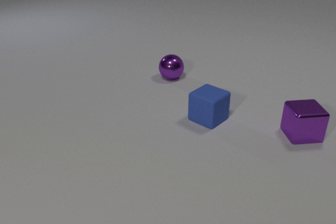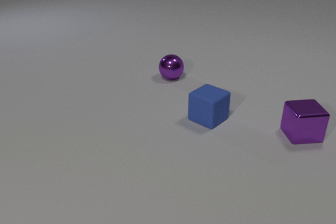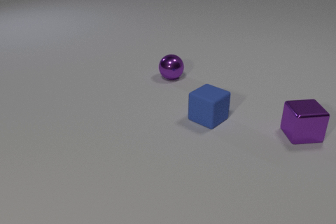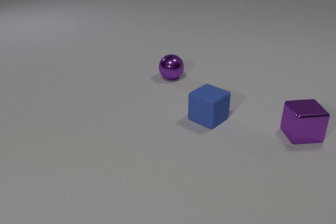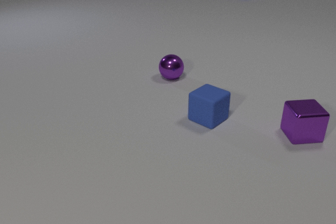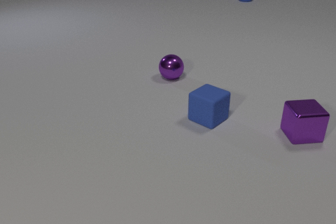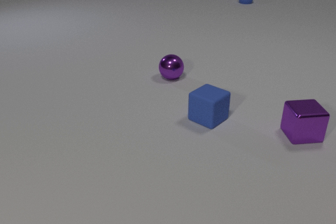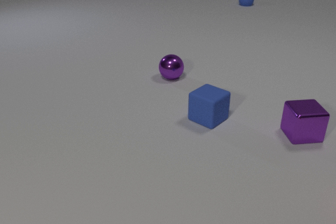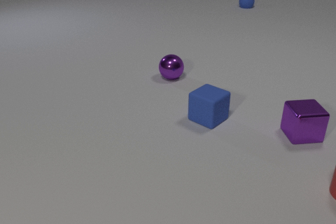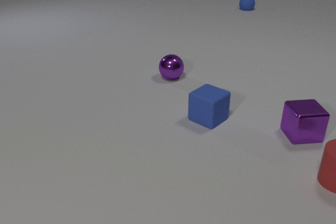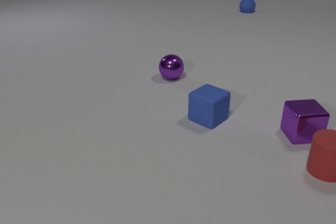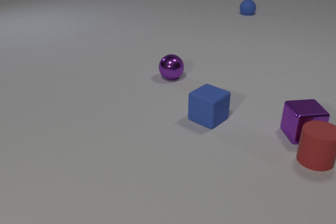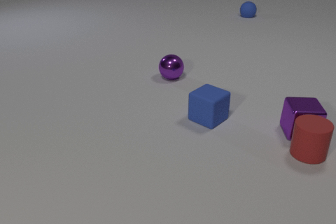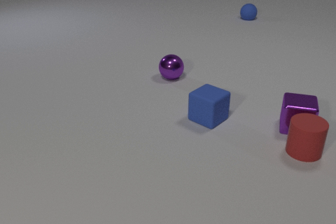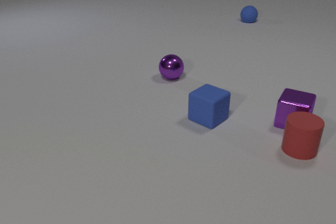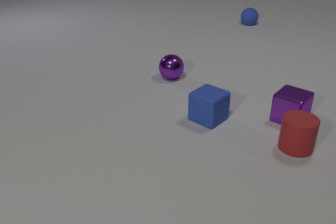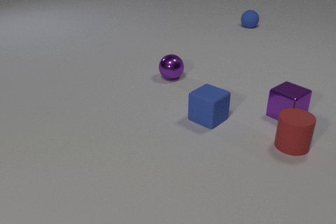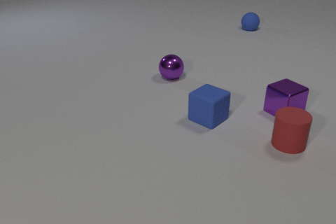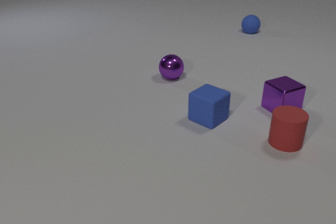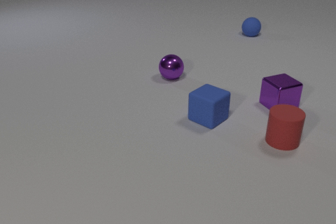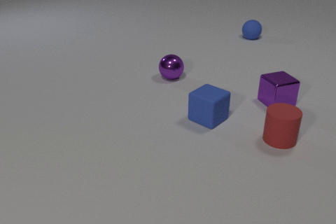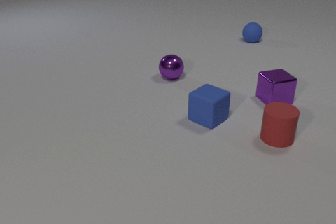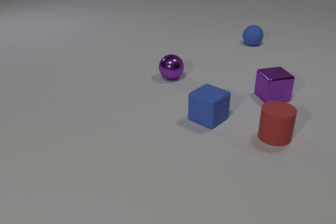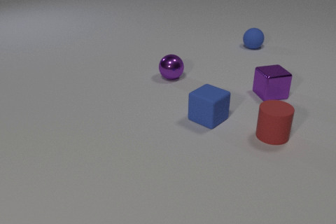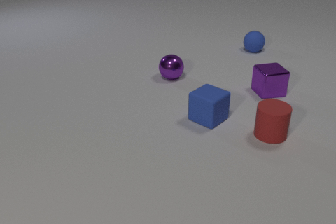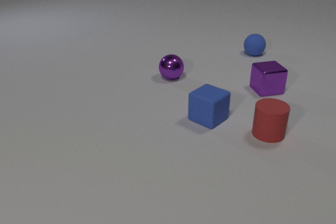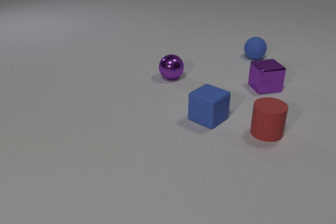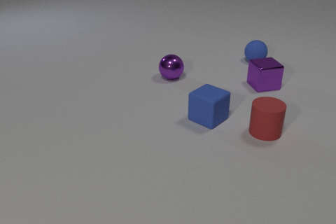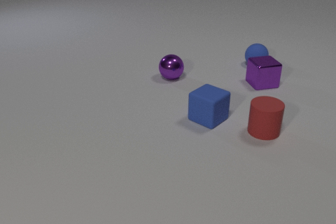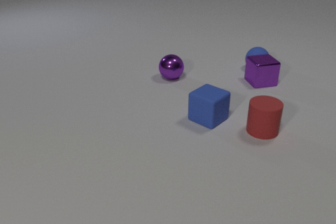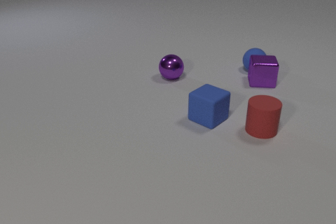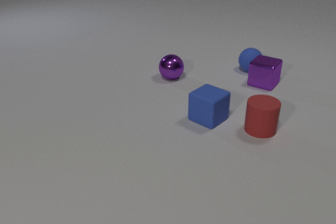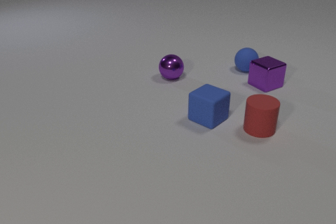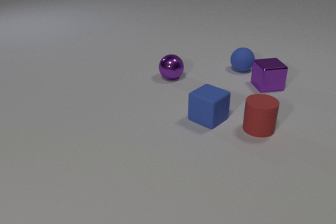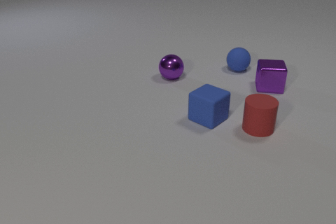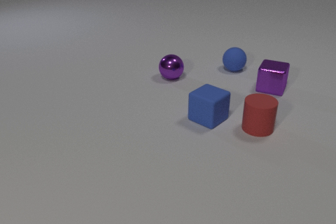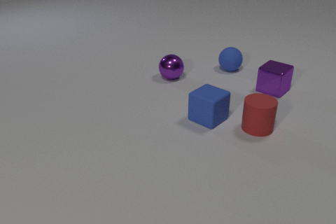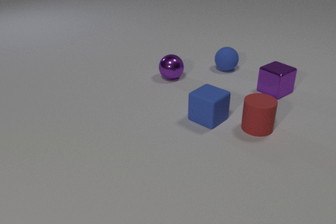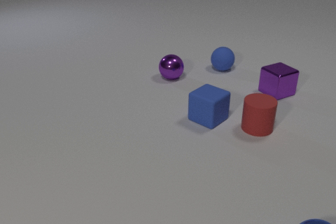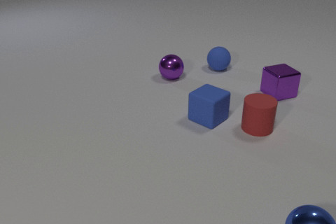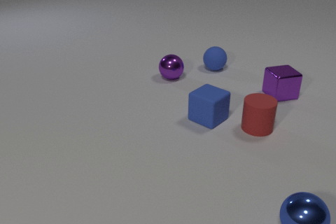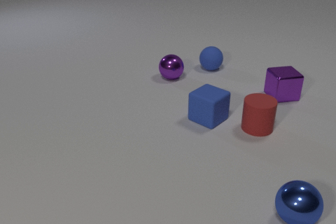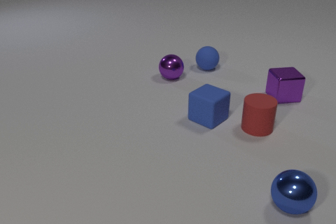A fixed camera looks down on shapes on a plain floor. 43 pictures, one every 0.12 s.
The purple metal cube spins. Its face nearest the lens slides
to the left.
The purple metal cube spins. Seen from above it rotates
clockwise.
0.00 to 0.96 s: The red rubber cylinder comes in at the right edge. The blue rubber sphere comes in at the top edge, rolls toward the camera.
0.96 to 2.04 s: The red rubber cylinder slides to the left and away from the camera. The purple metal cube slides away from the camera and to the left, spins so that its near face slides to the left, clockwise seen from above. The blue rubber sphere rolls toward the camera. The red rubber cylinder and the purple metal cube collide.
2.04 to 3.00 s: The red rubber cylinder slides to the left and away from the camera. The purple metal cube slides away from the camera and to the left, spins so that its near face slides to the left, clockwise seen from above. The blue rubber sphere rolls toward the camera.
3.00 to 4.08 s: The red rubber cylinder slides to the left and away from the camera. The purple metal cube slides away from the camera, spins clockwise seen from above by about 105 degrees, its near face sliding to the left. The blue rubber sphere rolls toward the camera. The purple metal cube and the blue rubber sphere collide.
4.08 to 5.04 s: The purple metal cube slides toward the camera and to the right, spins so that its near face slides to the left, clockwise seen from above. The blue metal sphere comes in at the bottom edge, rolls away from the camera and to the left. The blue rubber sphere rolls to the left.
What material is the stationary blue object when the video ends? rubber.
What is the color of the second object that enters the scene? red.
How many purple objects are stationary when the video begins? 2.
